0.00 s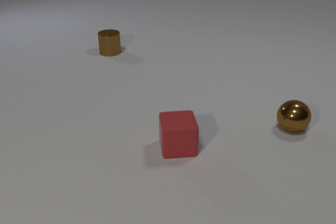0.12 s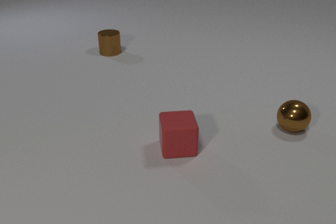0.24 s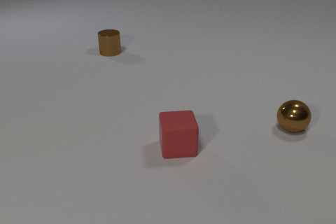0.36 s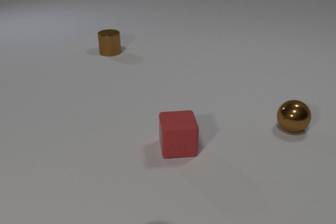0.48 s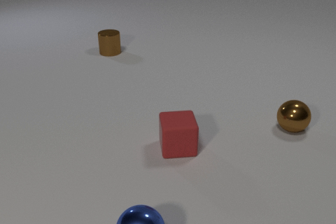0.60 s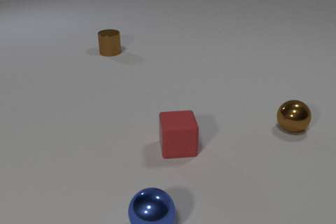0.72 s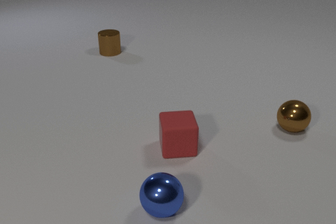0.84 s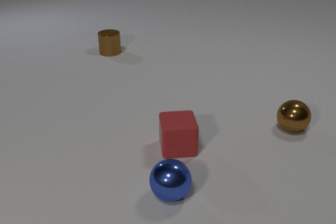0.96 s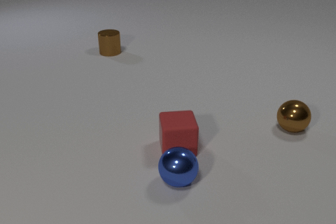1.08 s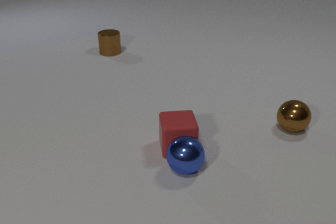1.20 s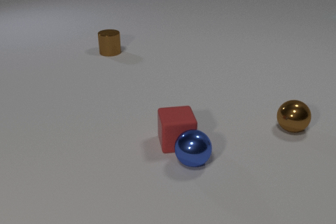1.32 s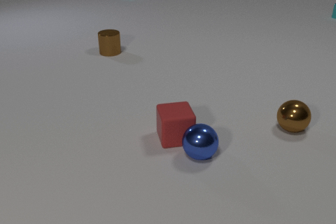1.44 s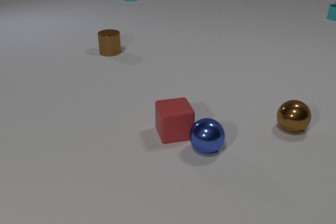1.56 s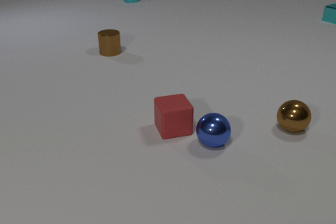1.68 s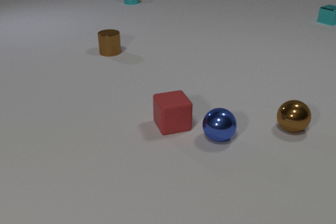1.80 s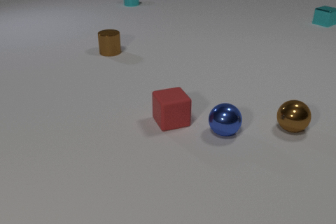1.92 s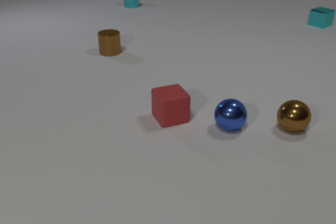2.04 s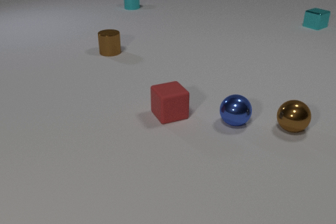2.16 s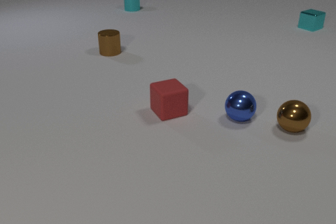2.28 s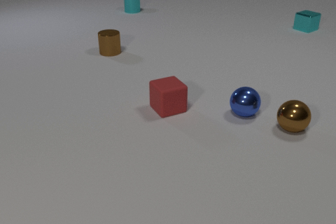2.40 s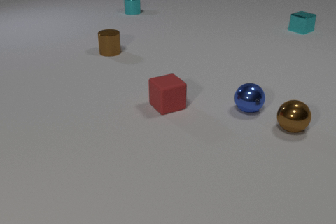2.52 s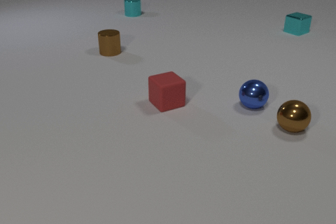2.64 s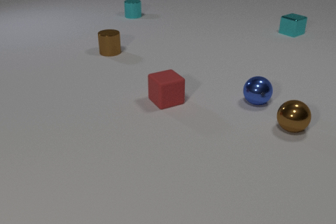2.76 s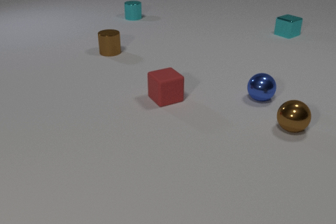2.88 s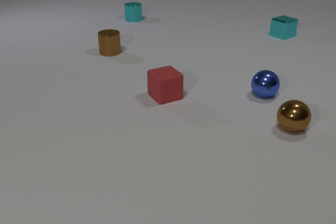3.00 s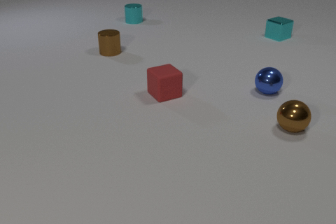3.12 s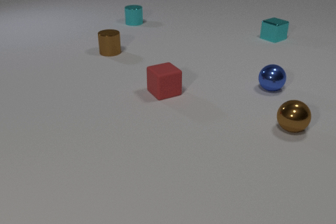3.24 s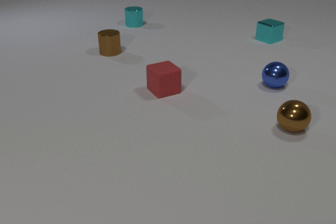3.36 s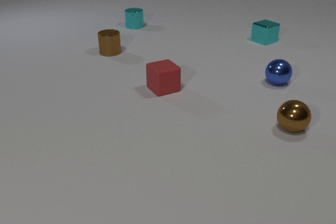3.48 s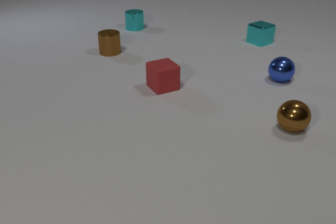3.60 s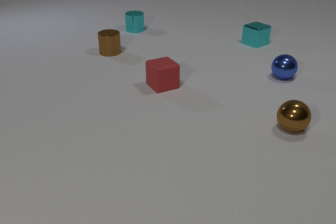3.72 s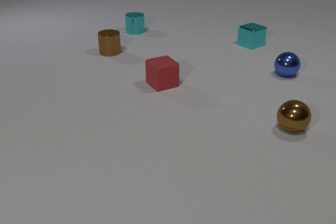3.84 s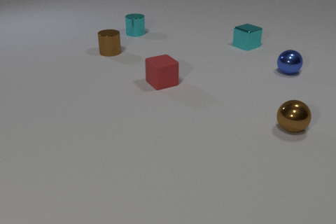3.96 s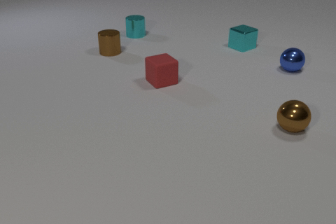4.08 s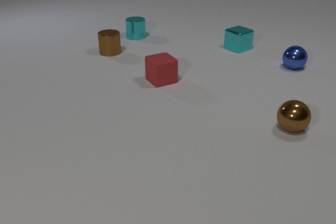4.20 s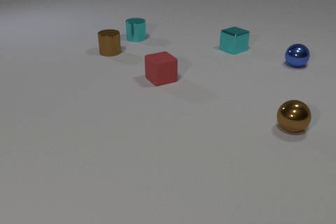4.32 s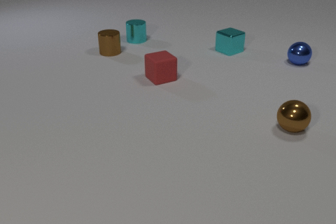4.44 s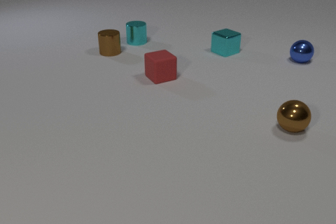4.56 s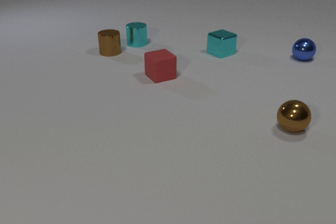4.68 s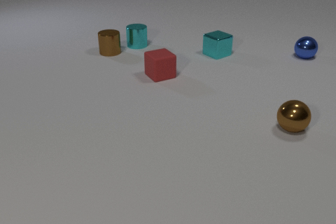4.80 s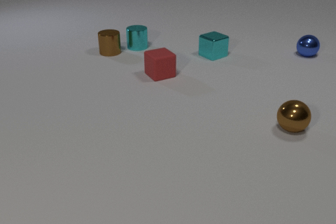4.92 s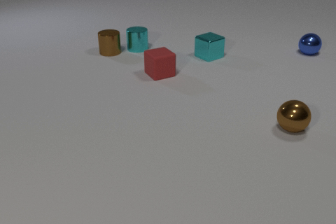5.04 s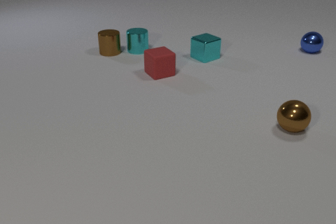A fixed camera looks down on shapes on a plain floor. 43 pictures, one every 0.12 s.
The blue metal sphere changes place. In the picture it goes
away from the camera.
The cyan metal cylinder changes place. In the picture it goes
toward the camera.
0.00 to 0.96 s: The blue metal sphere comes in at the bottom edge, rolls away from the camera and to the right.
0.96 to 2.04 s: The blue metal sphere rolls away from the camera and to the right. The red rubber cube slides away from the camera. The cyan metal cube comes in at the right edge, slides toward the camera and to the left. The cyan metal cylinder comes in at the top edge, slides toward the camera. The blue metal sphere and the red rubber cube collide.
2.04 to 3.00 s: The blue metal sphere rolls away from the camera and to the right. The red rubber cube slides away from the camera. The cyan metal cube slides toward the camera and to the left. The cyan metal cylinder slides toward the camera.
3.00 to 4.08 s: The blue metal sphere rolls away from the camera. The red rubber cube slides away from the camera. The cyan metal cube slides toward the camera and to the left. The cyan metal cylinder slides toward the camera.
4.08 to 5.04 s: The blue metal sphere rolls away from the camera. The red rubber cube slides away from the camera. The cyan metal cube slides to the left and toward the camera. The cyan metal cylinder slides toward the camera.
How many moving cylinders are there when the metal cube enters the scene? 1.
How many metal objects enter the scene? 3.
What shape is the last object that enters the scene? cube.
